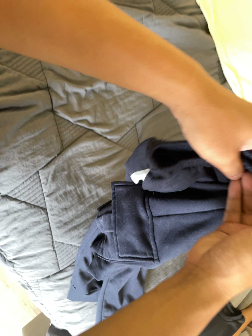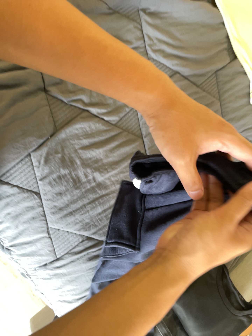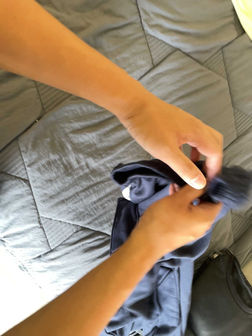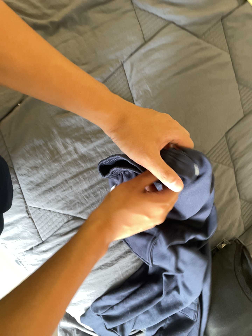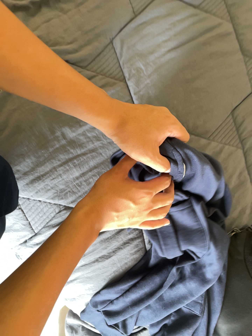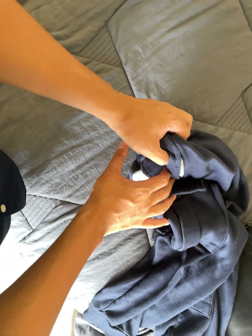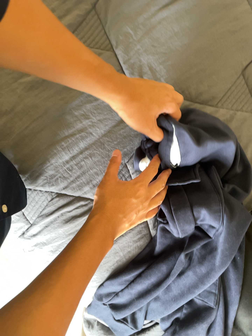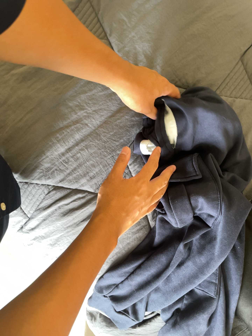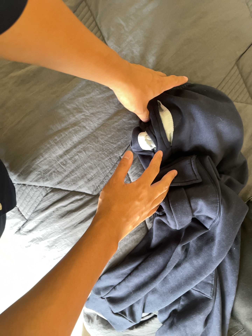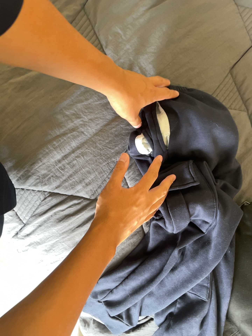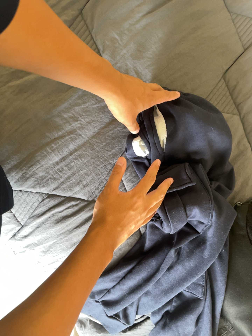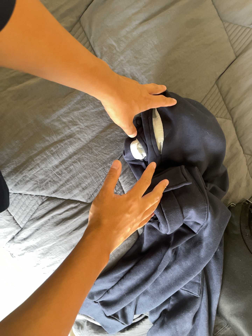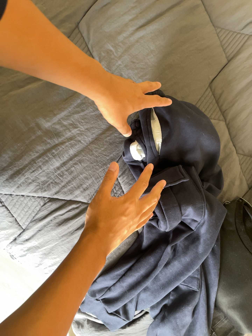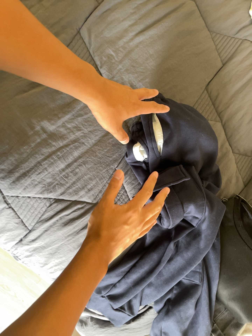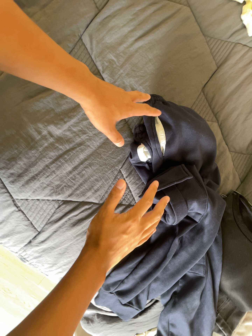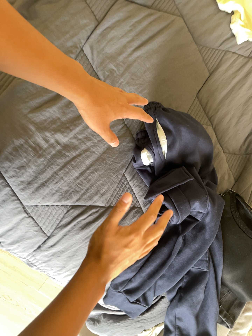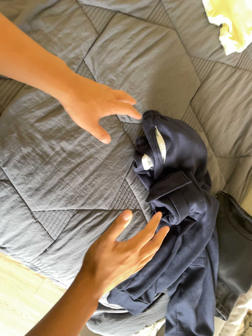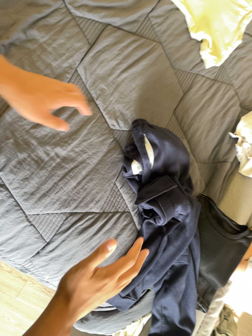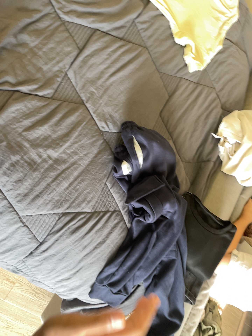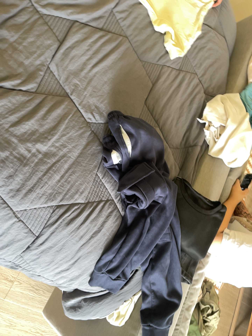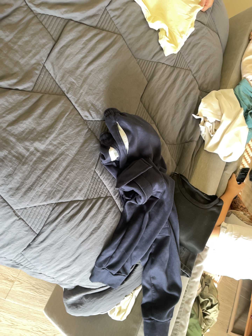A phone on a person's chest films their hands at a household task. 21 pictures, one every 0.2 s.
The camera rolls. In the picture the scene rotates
counterclockwise.
0.0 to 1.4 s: The camera pans to its left by about 25 degrees. It travels to its right, forward and toward the bottom of its view, about 50 cm. It rolls about its line of sight by about 15 degrees, and the scene rotates counterclockwise.
1.4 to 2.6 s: The camera travels backward and to its left, about 12 cm, so what stands in front gets smaller.
2.6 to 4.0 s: The camera pans to its right by about 20 degrees. It travels backward and to its left, about 28 cm, so what stands in front gets smaller. It rolls about its line of sight by about 10 degrees, and the scene rotates counterclockwise.
The film runs backward here.
